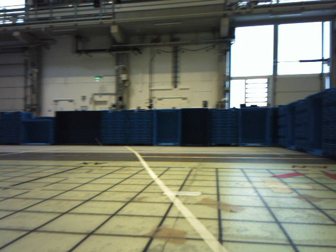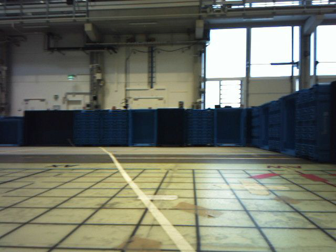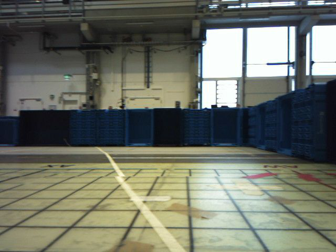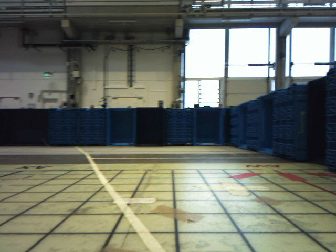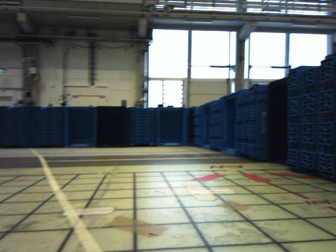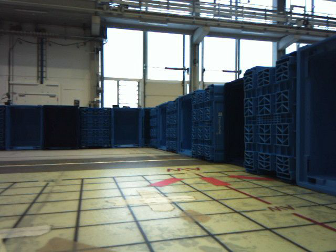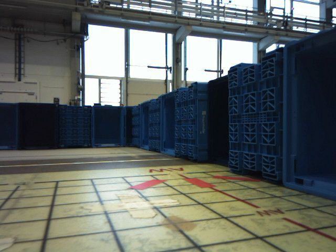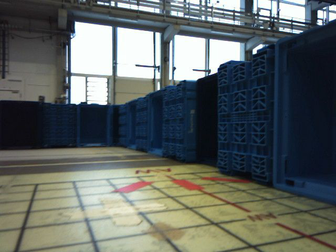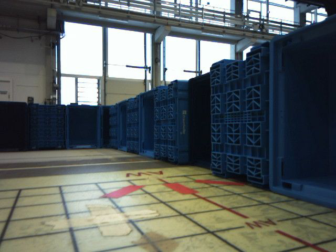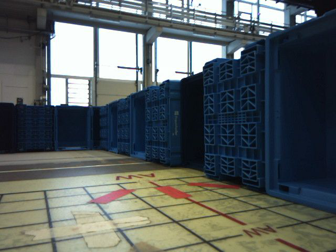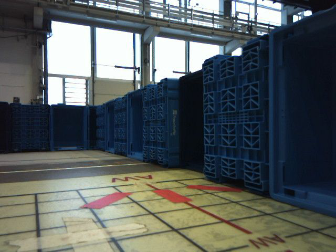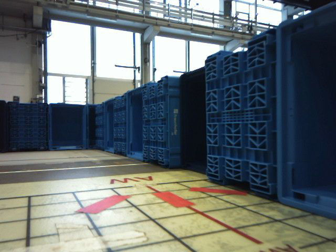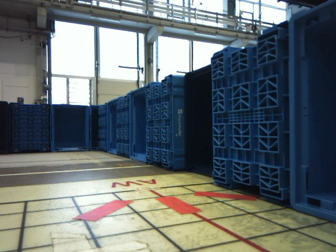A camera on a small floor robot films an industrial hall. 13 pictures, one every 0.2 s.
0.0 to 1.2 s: The camera pans to its right, which is clockwise from overhead, by about 20 degrees. It travels forward, about 0.2 m, so what stands in front looms larger.
1.2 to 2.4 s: The camera travels forward, about 0.2 m, so what stands in front looms larger.
The film runs forward here.
